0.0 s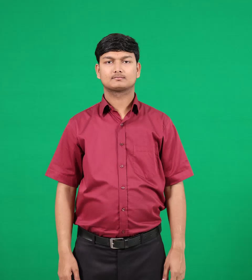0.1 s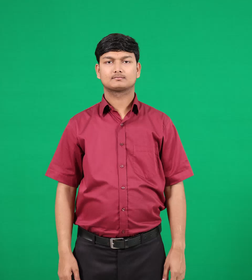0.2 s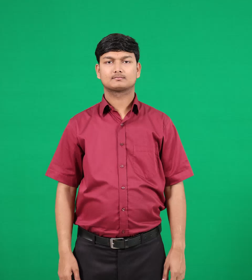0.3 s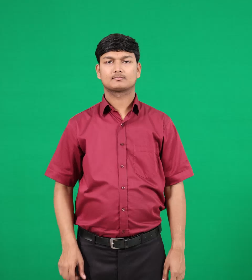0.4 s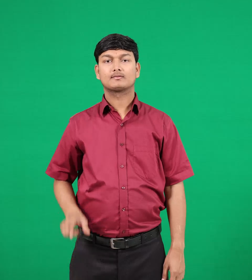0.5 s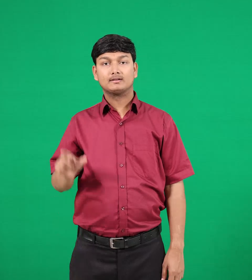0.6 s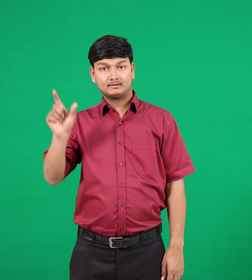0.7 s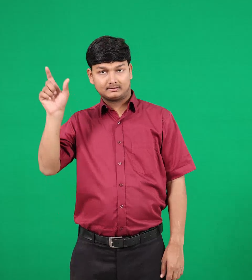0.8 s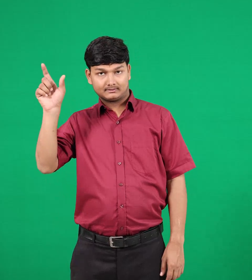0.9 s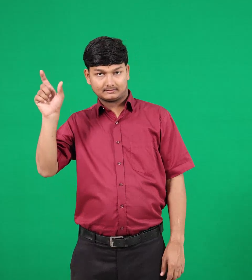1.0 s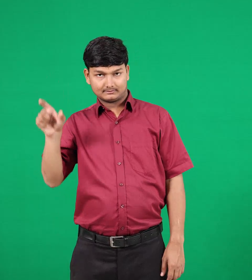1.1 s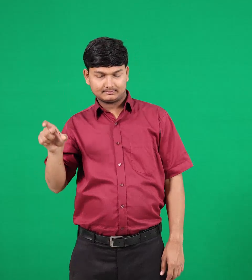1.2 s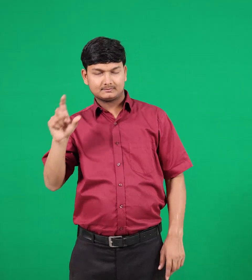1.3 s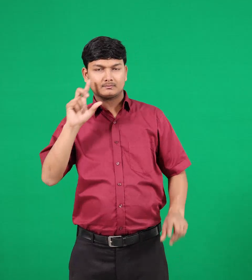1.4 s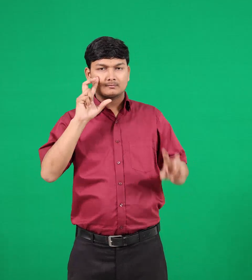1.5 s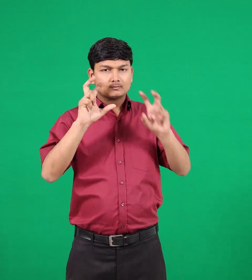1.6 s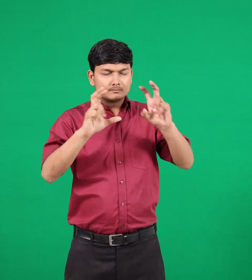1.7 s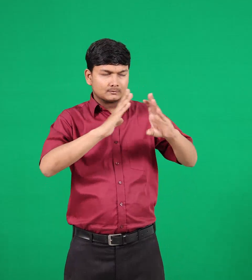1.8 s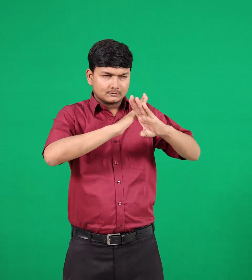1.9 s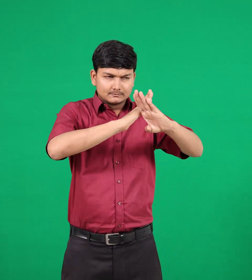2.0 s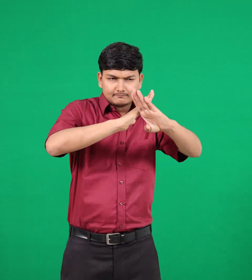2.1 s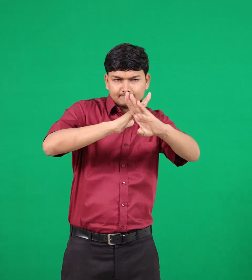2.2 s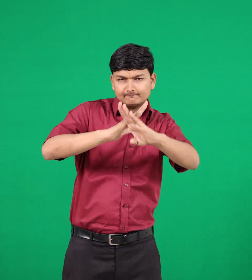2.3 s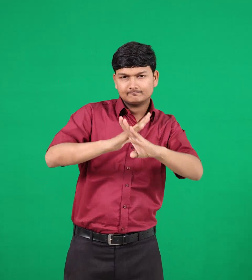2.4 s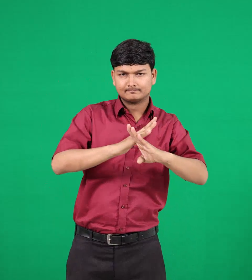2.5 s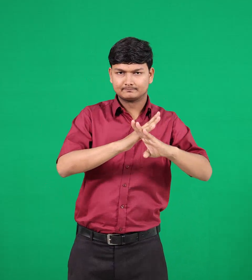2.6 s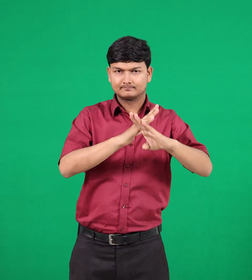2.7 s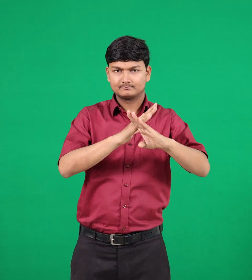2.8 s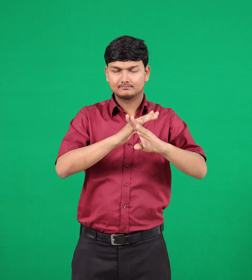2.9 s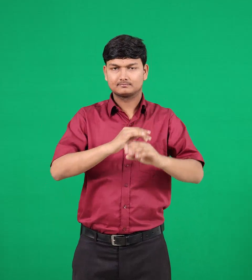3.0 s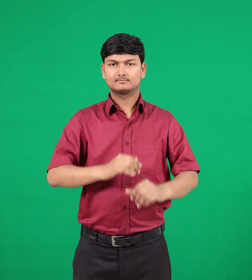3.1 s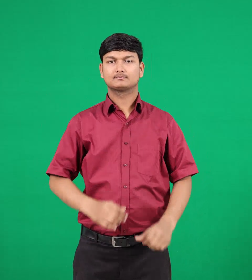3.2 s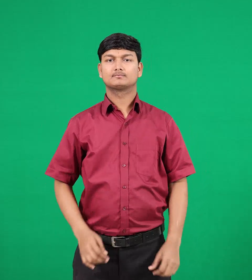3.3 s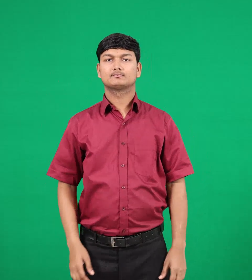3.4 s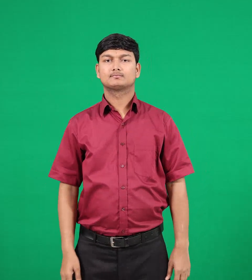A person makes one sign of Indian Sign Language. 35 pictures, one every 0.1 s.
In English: security
